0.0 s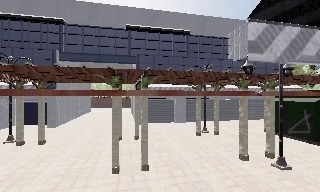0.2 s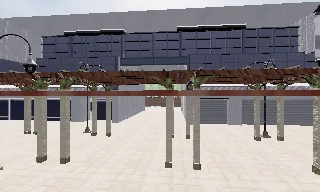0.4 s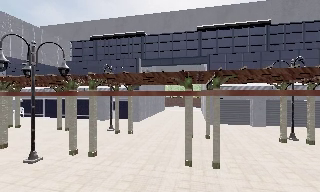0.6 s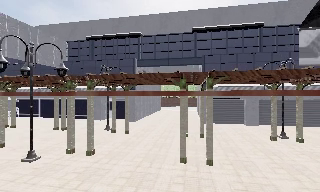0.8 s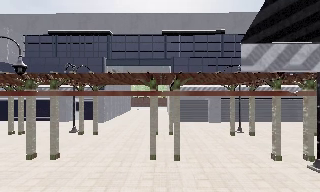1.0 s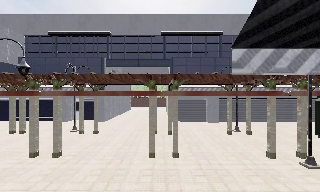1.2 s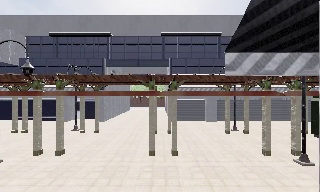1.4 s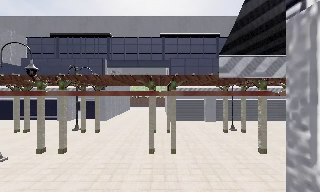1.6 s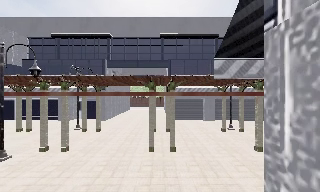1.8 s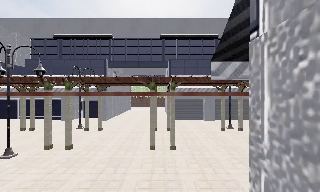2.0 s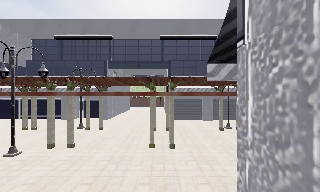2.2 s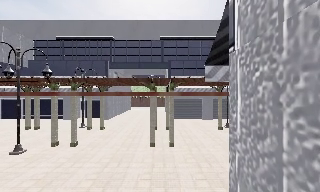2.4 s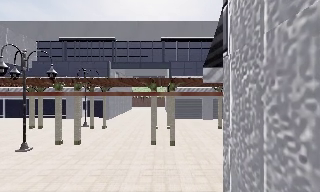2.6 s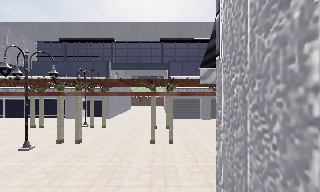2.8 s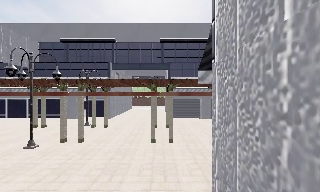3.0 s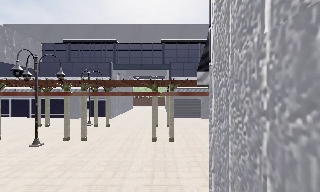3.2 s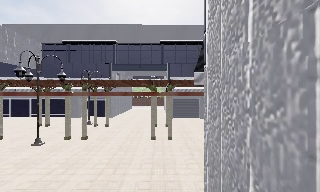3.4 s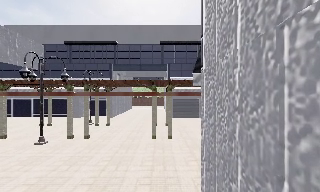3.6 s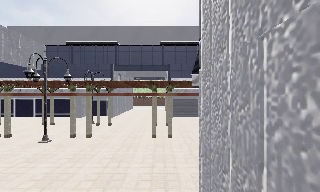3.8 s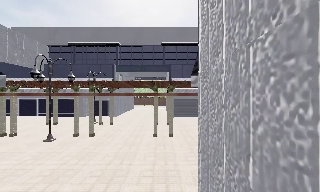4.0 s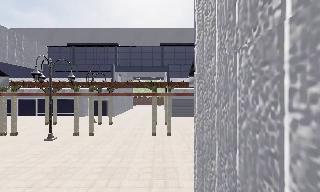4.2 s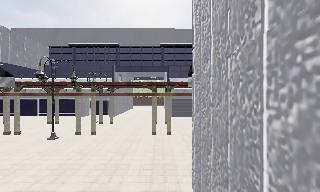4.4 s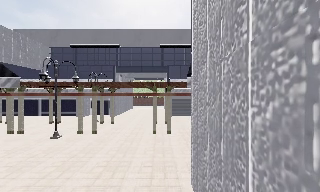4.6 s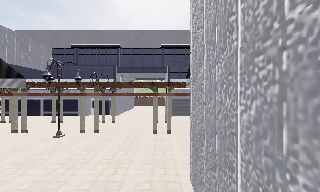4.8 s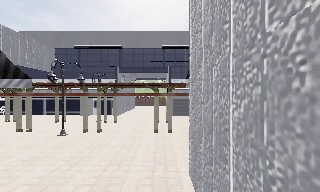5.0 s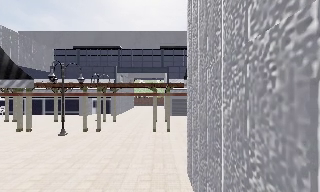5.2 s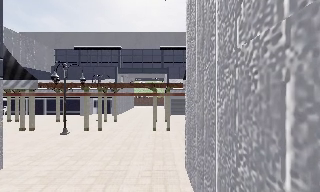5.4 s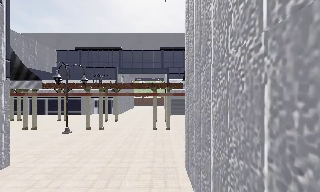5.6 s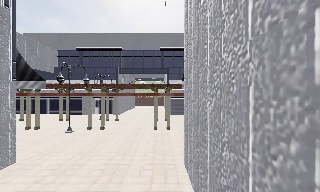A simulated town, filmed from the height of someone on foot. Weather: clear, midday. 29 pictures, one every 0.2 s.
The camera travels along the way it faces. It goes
backward.
0.0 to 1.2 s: The camera pans to its left, which is counterclockwise from overhead, by about 10 degrees. It travels backward, about 1.5 m, so what stands in front gets smaller.
1.2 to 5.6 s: The camera travels backward, about 5 m, so what stands in front gets smaller.
The film runs backward here.
